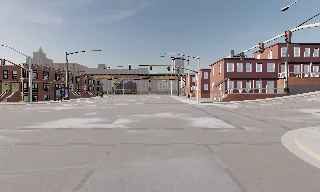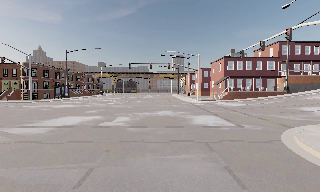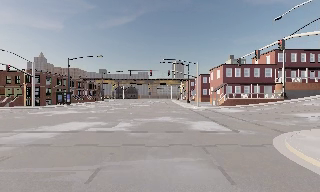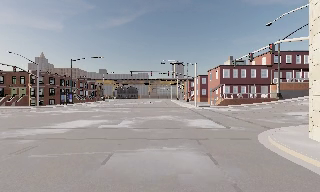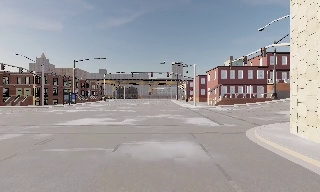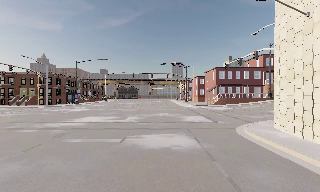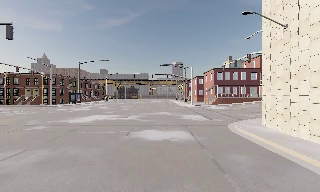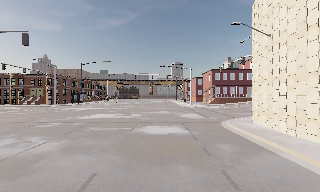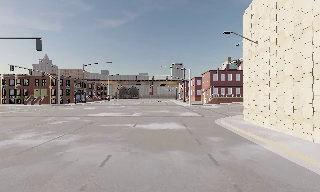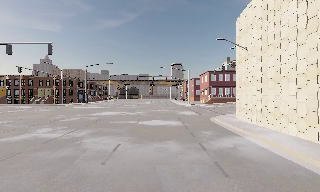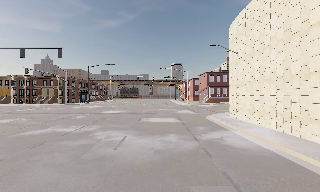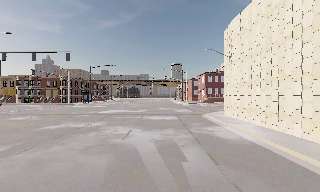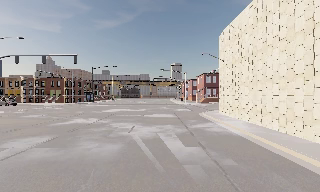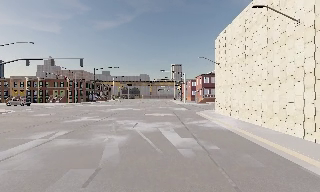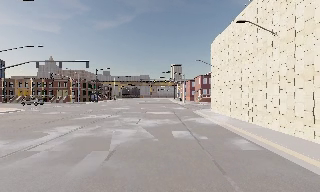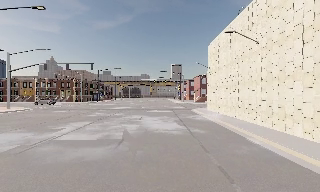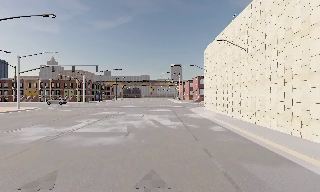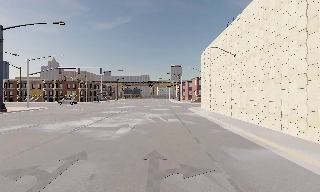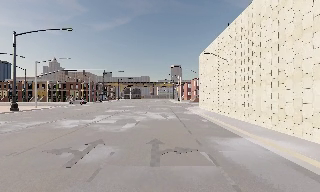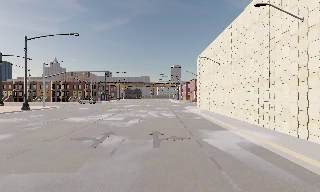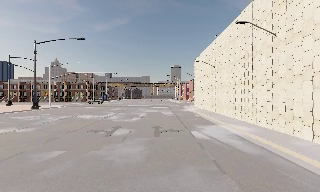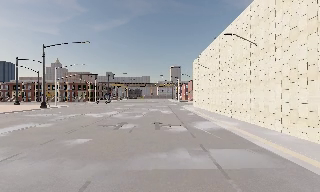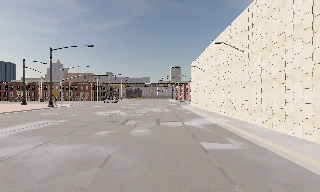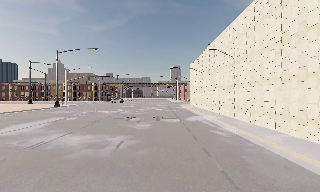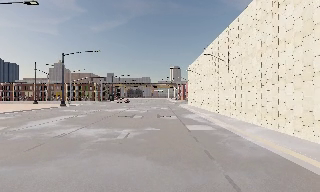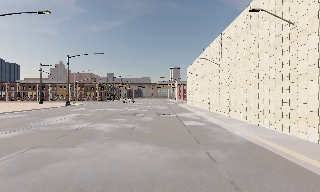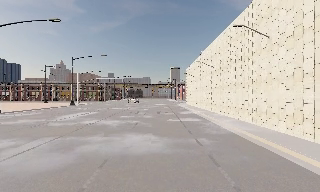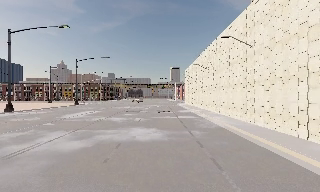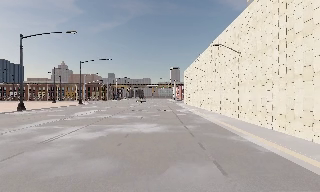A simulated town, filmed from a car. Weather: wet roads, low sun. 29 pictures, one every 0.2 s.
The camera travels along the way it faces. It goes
backward.
0.0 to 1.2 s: The camera travels backward, about 5 m, so what stands in front gets smaller. It gains speed.
1.2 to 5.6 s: The camera travels backward, about 35 m, so what stands in front gets smaller.
The film runs backward here.
